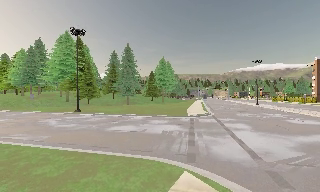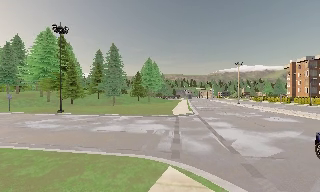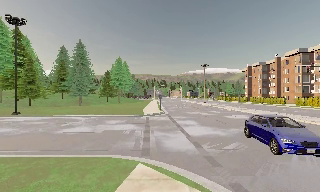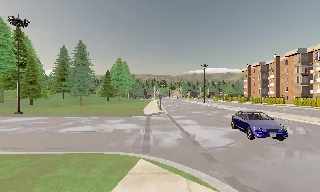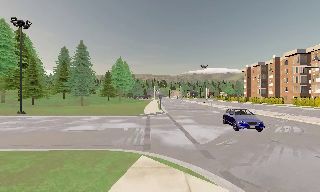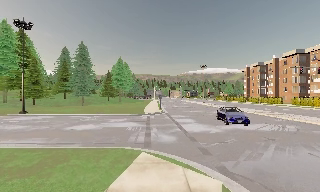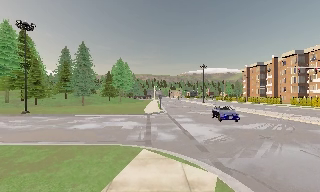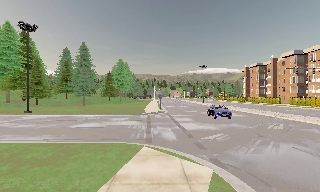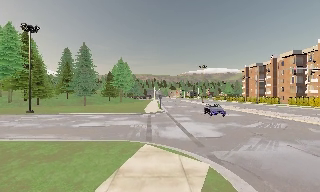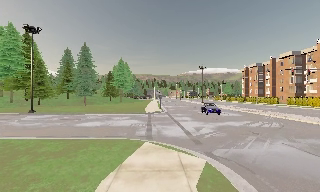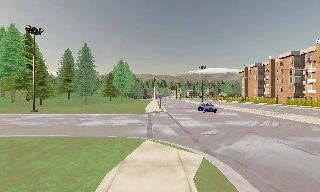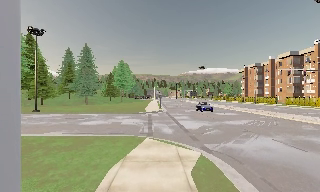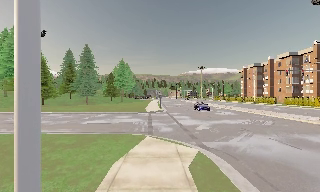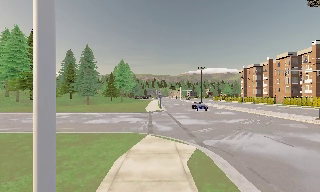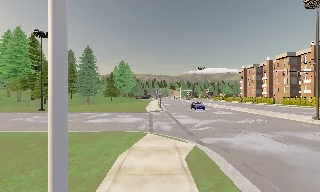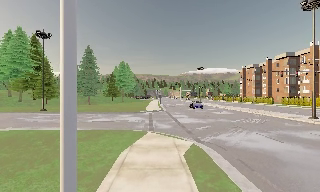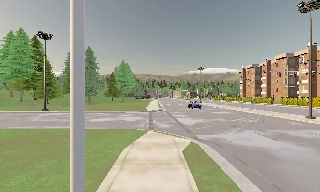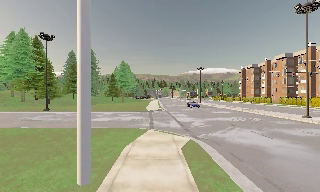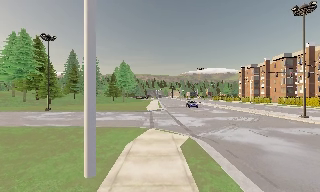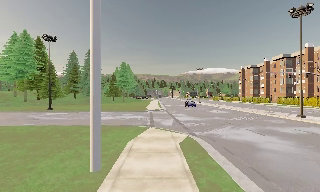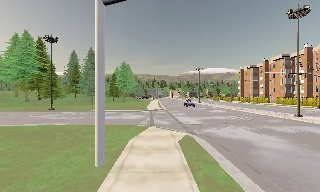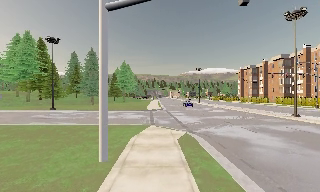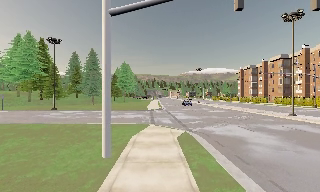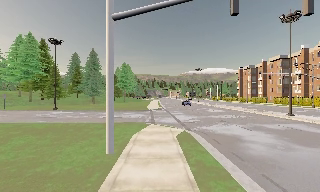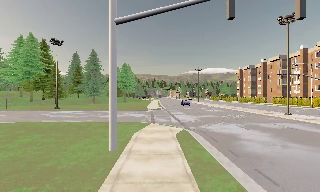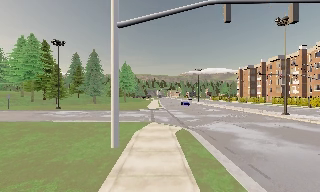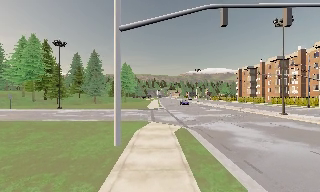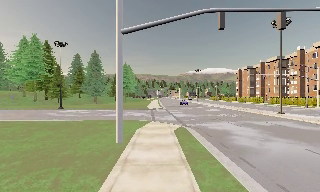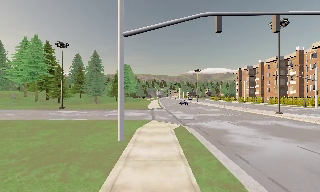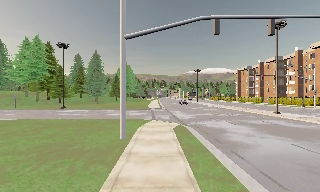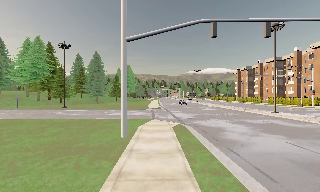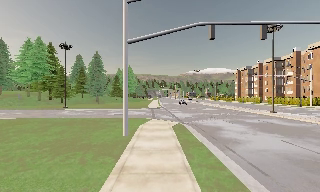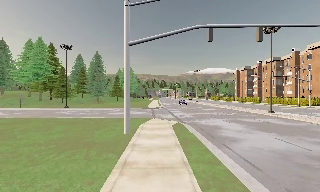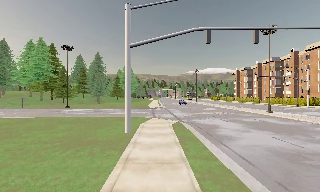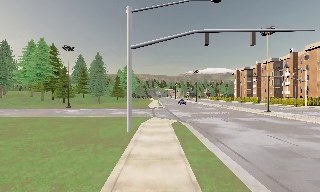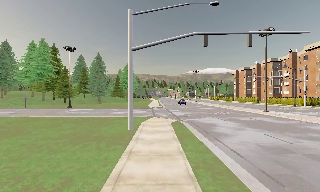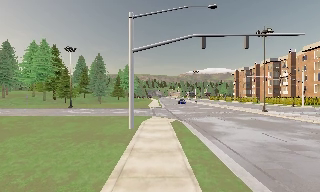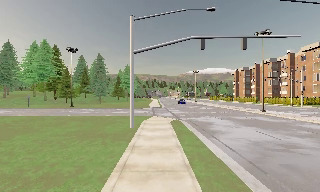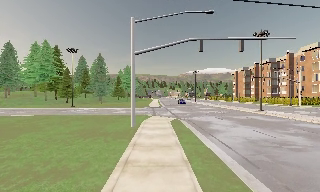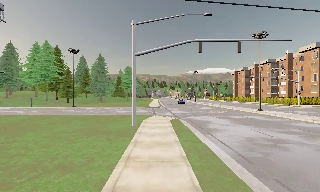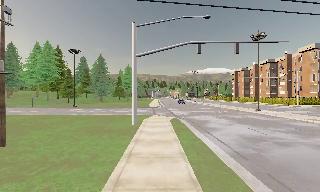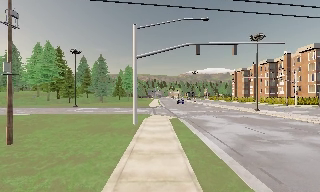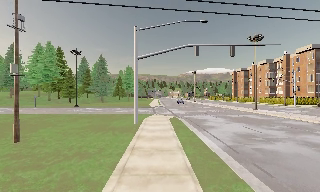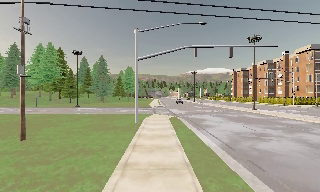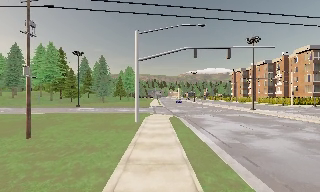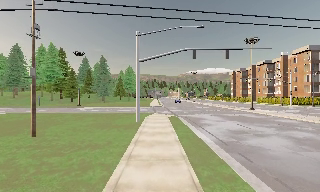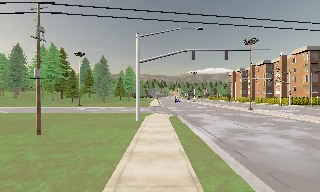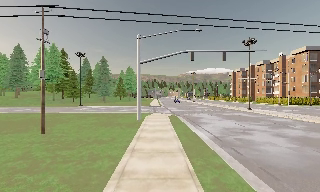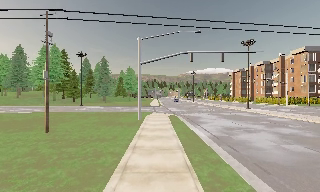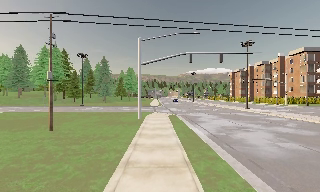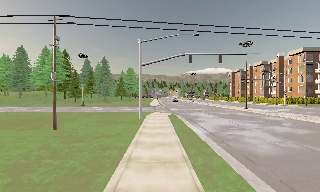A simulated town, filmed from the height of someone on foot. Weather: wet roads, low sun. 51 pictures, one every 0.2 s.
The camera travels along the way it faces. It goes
backward.
0.0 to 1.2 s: The camera swings to its right by about 15 degrees, and the scene slides to the left. It travels backward, about 2 m, so what stands in front gets smaller.
1.2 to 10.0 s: The camera travels backward, about 16 m, so what stands in front gets smaller.
The film runs backward here.
